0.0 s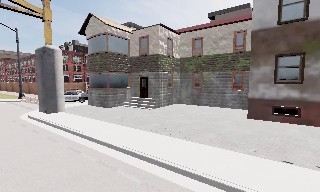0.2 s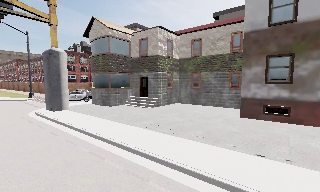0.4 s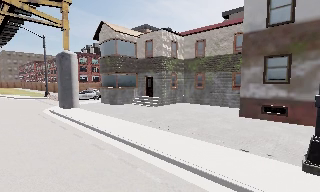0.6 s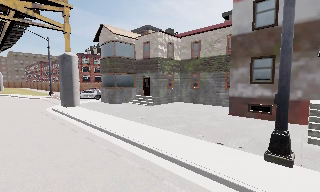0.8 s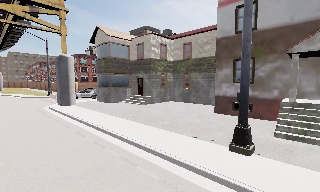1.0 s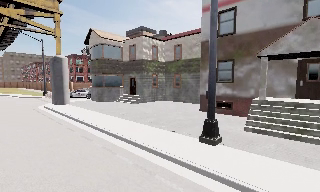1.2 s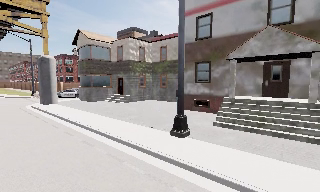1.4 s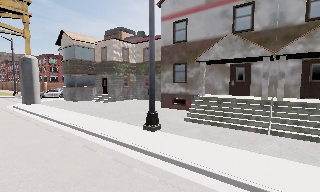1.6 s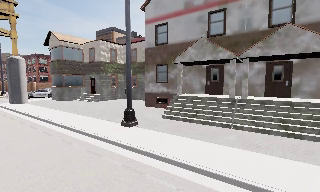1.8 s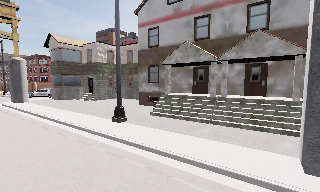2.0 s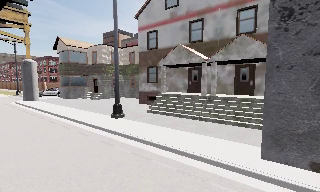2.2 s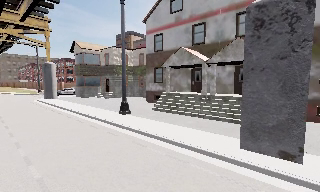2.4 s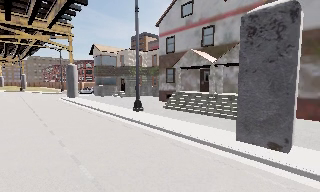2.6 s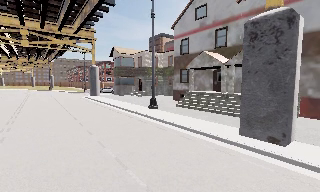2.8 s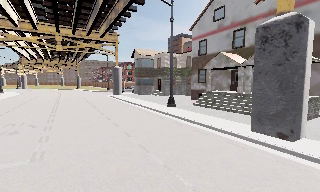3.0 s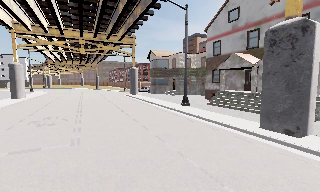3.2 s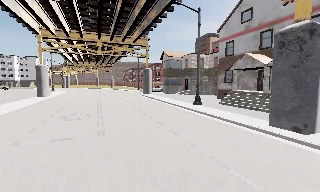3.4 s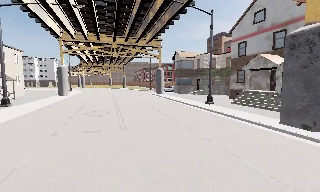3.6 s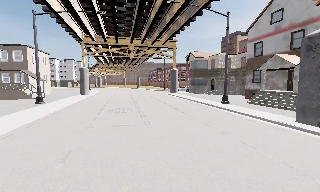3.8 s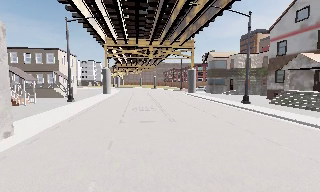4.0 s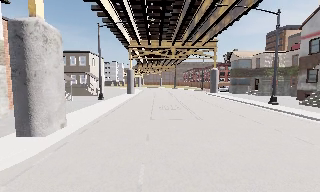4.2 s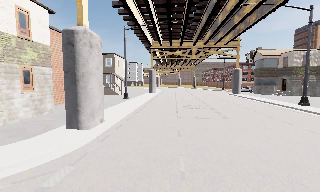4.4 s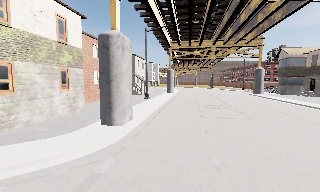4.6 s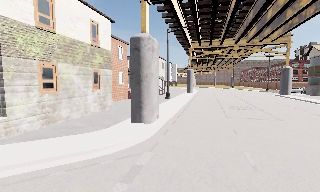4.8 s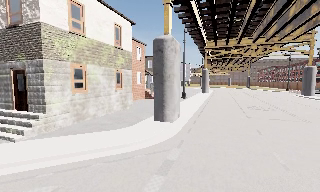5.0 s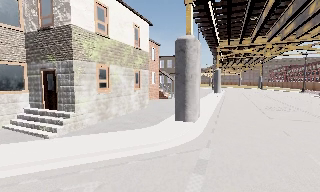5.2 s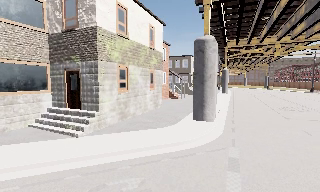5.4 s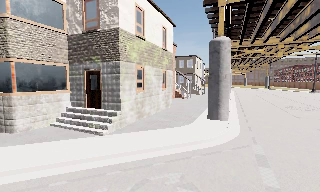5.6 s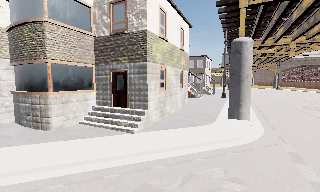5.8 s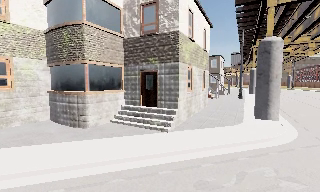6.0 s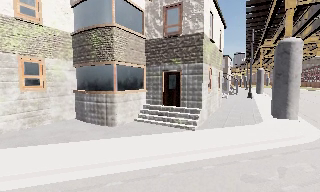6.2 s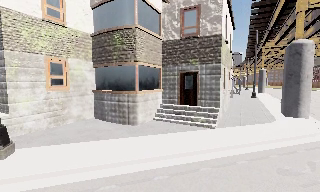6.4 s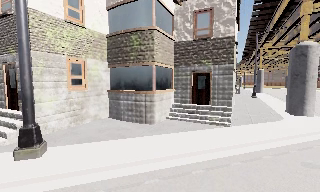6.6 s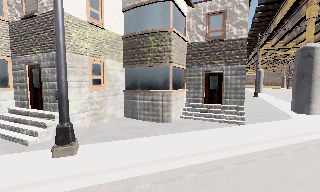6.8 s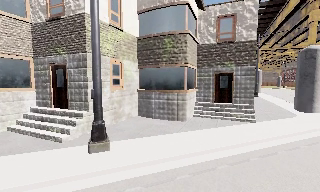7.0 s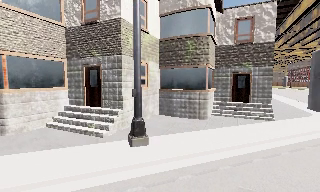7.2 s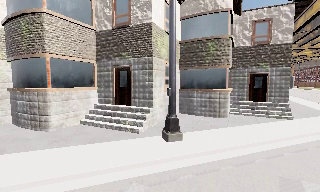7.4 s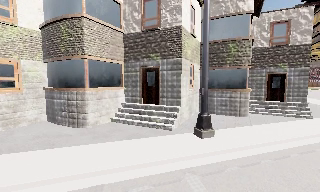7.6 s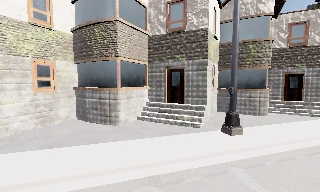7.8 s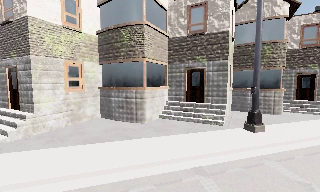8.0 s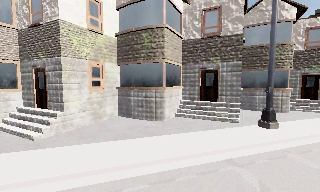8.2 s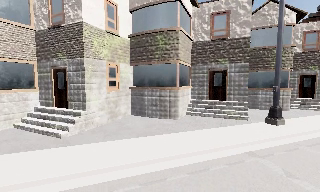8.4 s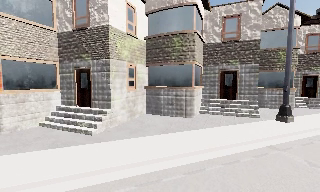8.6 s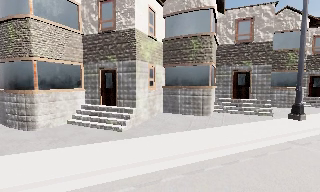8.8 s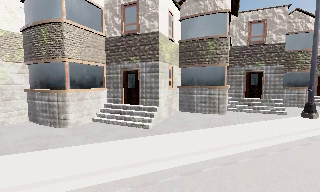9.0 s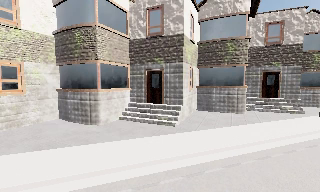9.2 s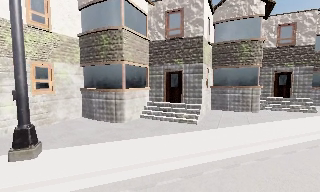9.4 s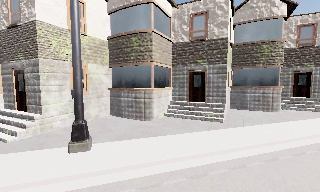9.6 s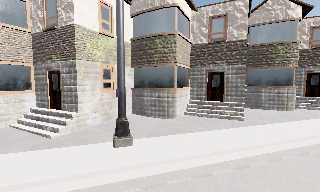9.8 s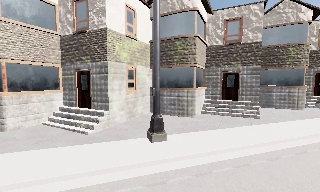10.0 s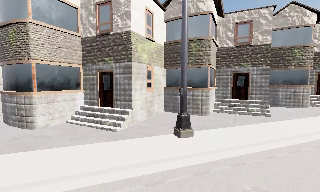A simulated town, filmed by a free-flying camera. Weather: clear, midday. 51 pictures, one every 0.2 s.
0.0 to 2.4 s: The camera pans to its left, which is counterclockwise from overhead, by about 10 degrees. It travels backward and to its right, about 14 m, so what stands in front gets smaller.
2.4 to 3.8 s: The camera pans to its left, which is counterclockwise from overhead, by about 35 degrees. It travels backward, about 7 m.
3.8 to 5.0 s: The scene slides to the right, as the camera pans about 30 degrees to its left. It travels to its left and backward, about 5 m, so close, fixed things drift to the right.
5.0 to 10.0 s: The camera travels to its left, about 35 m, so close, fixed things drift to the right.
The film runs backward here.
